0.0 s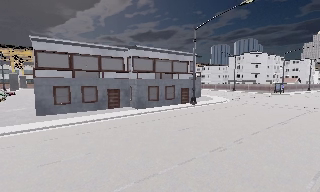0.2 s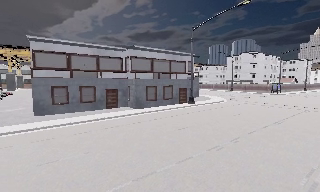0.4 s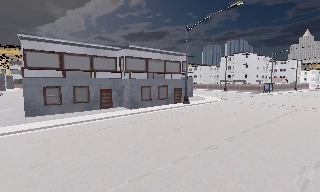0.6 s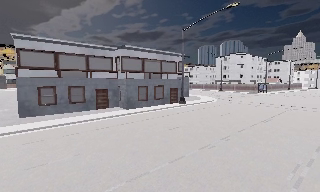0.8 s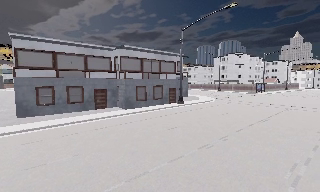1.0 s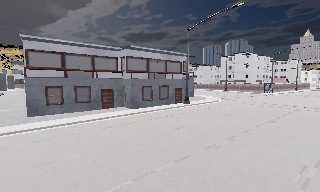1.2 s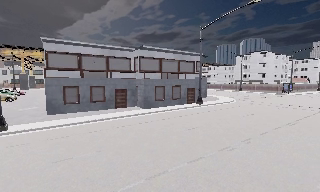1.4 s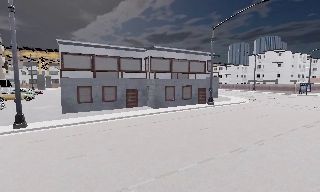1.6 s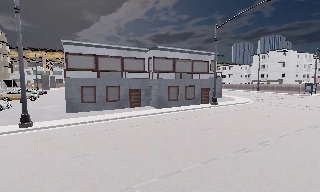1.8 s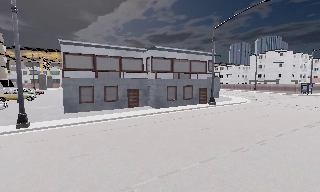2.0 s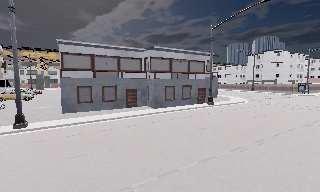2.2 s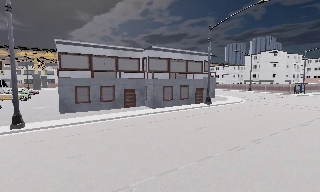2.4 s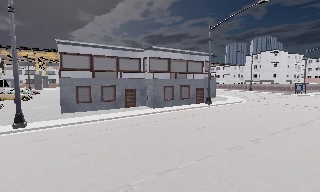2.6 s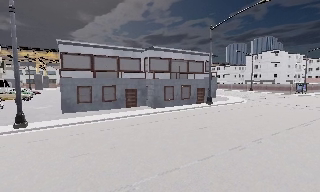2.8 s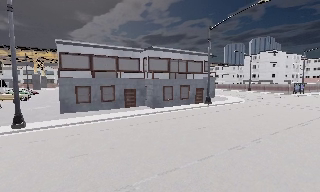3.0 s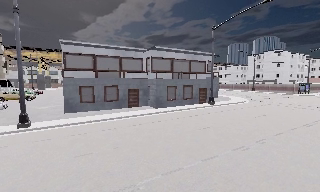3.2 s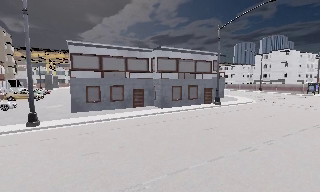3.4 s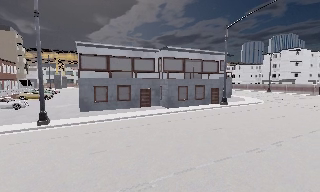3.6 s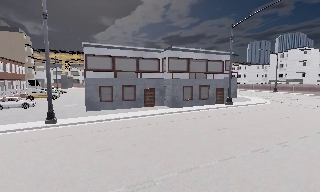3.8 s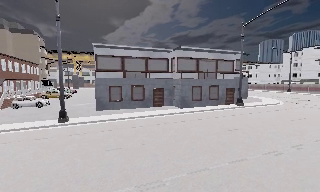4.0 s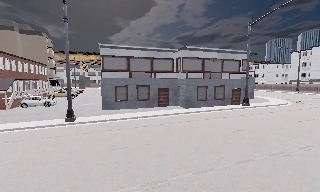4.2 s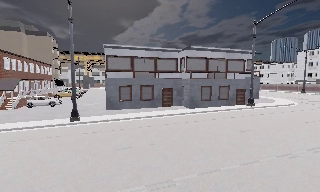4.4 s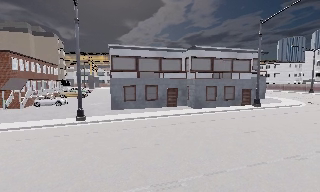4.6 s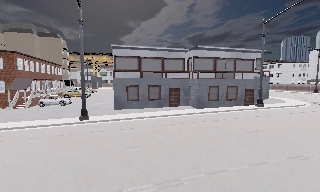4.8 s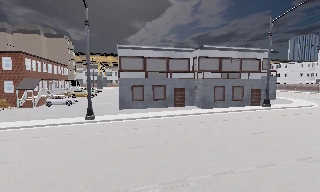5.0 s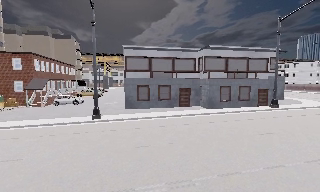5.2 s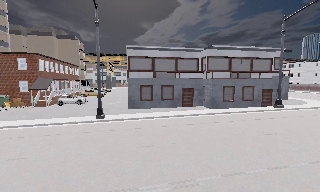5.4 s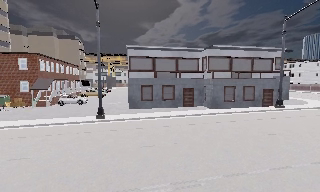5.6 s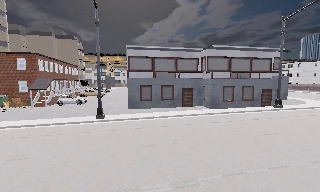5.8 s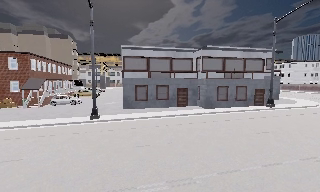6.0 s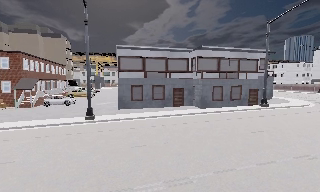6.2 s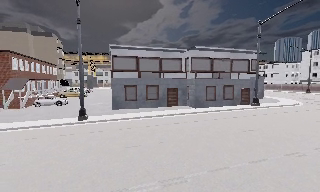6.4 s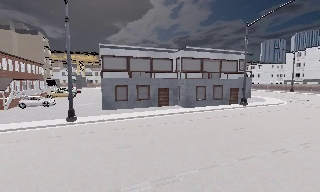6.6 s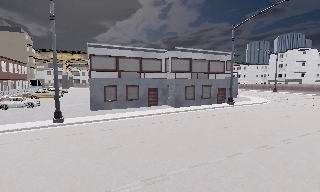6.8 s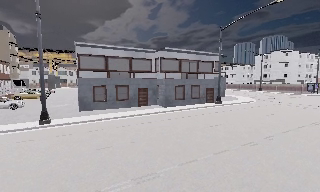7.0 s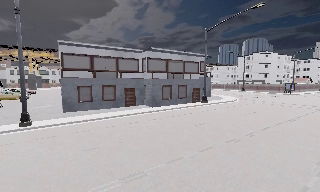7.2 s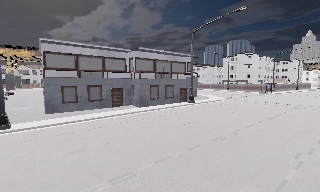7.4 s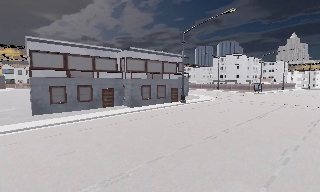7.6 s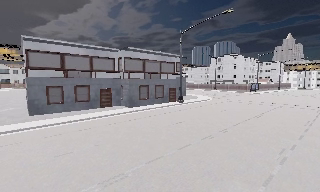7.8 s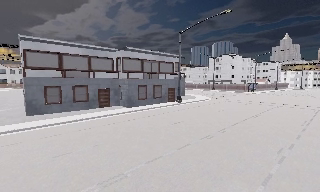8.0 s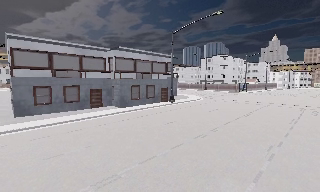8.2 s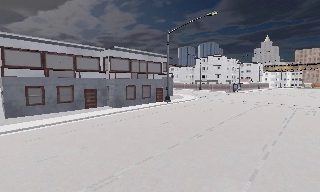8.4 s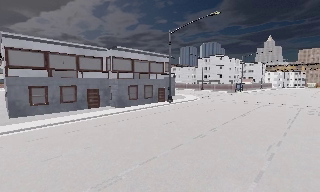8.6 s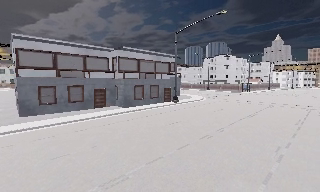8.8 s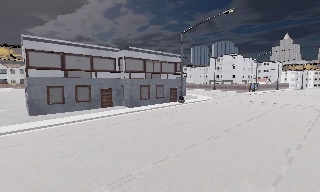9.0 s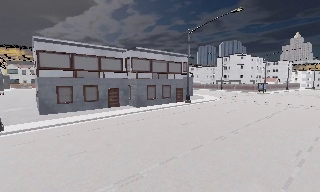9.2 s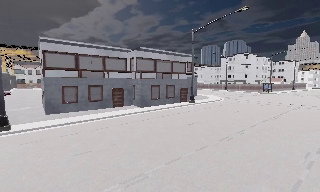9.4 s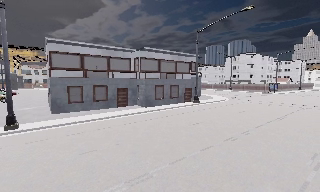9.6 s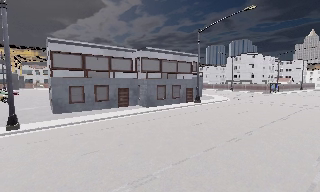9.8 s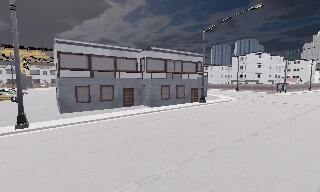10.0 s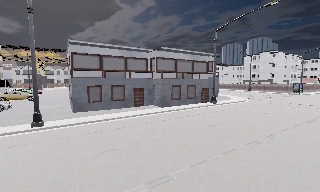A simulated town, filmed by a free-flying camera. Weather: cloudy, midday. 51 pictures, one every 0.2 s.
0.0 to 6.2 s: The camera pans to its left, which is counterclockwise from overhead, by about 20 degrees. It travels to its left and backward, about 1.5 m, so close, fixed things drift to the right.
6.2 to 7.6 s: The camera swings to its right by about 25 degrees, and the scene slides to the left.
7.6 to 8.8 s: The camera shifts only a little, or ends up much as it began.
8.8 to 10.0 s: The camera pans to its left, which is counterclockwise from overhead, by about 10 degrees.
The film runs backward here.
